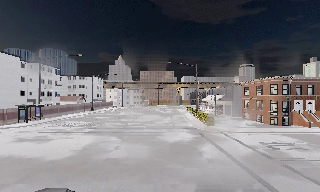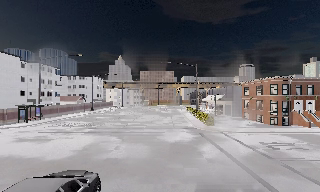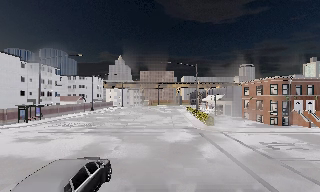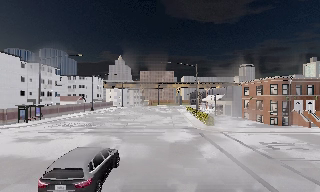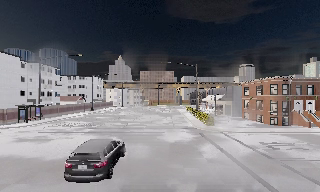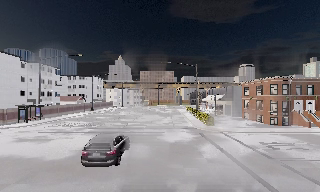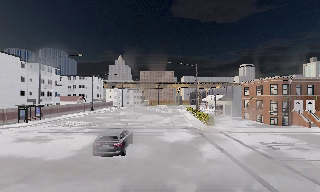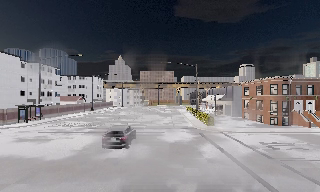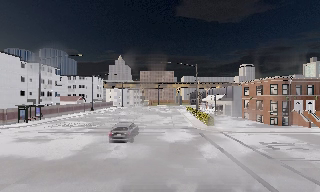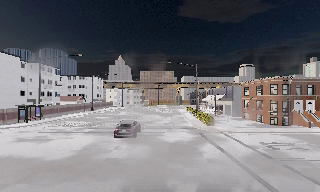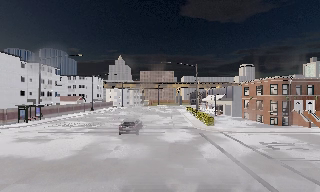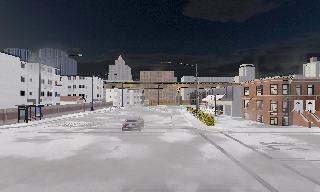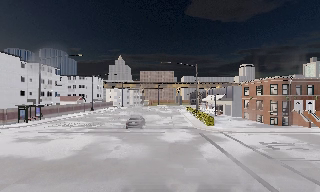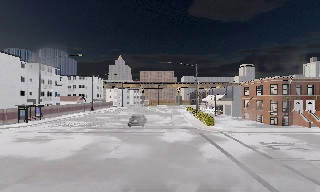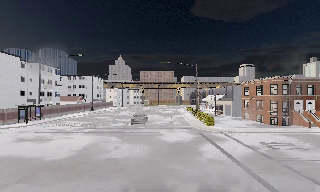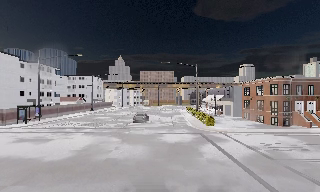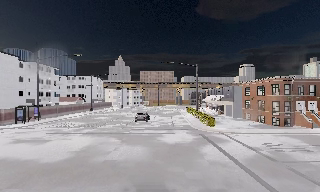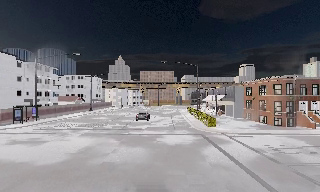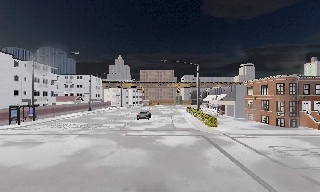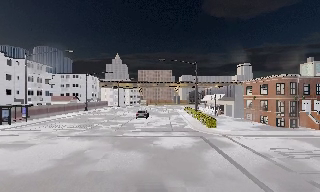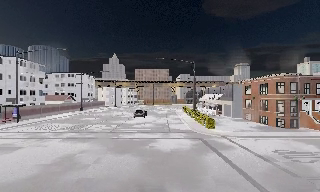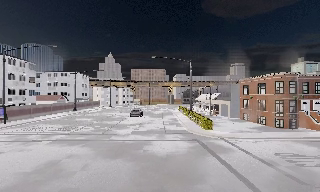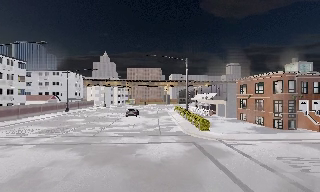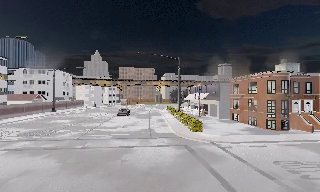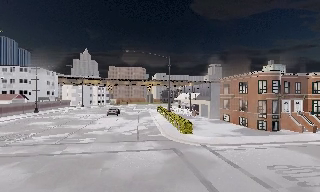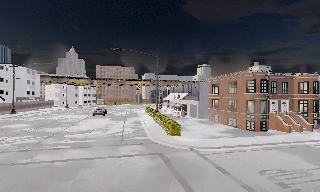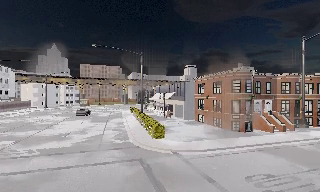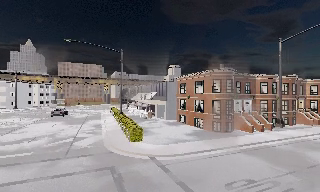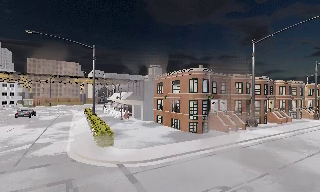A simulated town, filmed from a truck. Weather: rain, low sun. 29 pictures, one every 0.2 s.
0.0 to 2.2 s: The camera keeps its place and its aim.
2.2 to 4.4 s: The camera travels forward, about 4.5 m, so what stands in front looms larger. It gains speed.
4.4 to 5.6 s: The camera pans to its right, which is clockwise from overhead, by about 25 degrees. It travels forward and to its right, about 7 m, so what stands in front looms larger.
The film runs forward here.
